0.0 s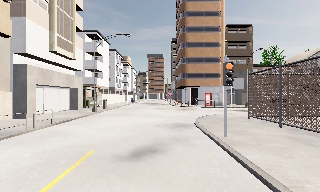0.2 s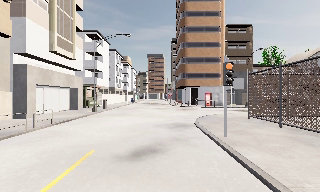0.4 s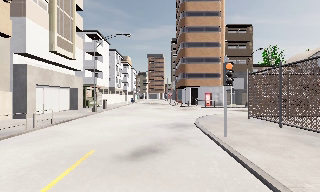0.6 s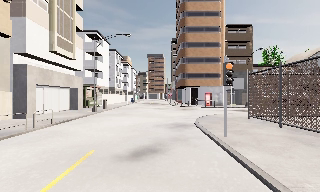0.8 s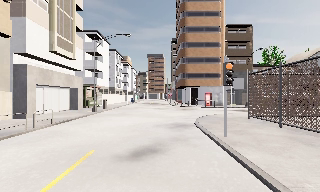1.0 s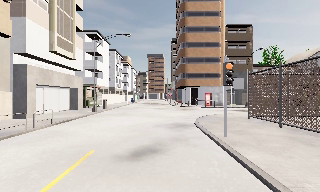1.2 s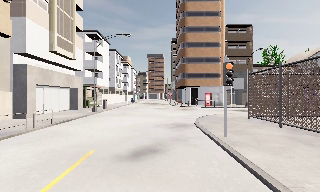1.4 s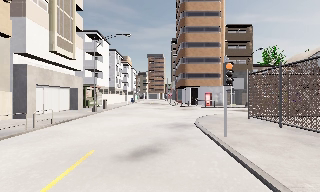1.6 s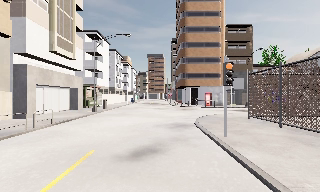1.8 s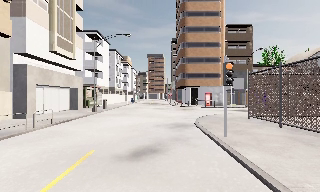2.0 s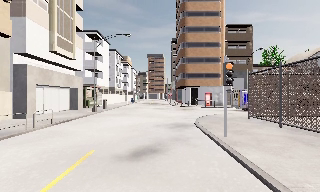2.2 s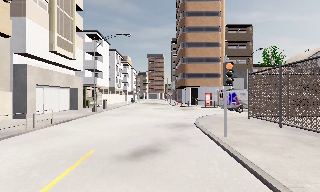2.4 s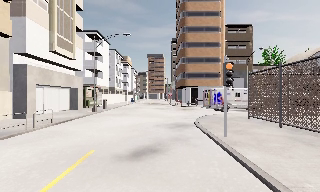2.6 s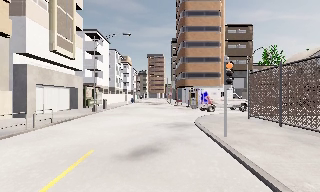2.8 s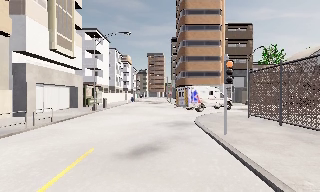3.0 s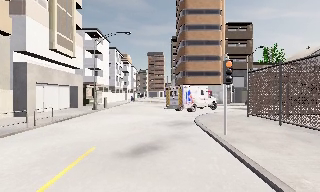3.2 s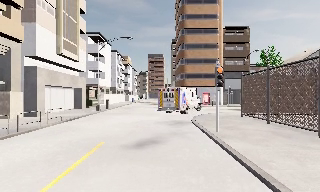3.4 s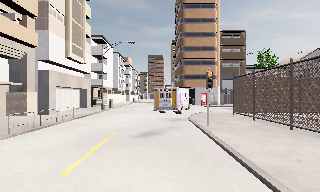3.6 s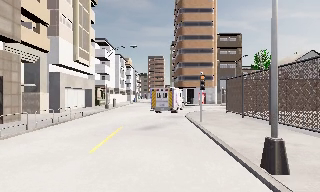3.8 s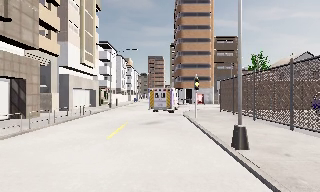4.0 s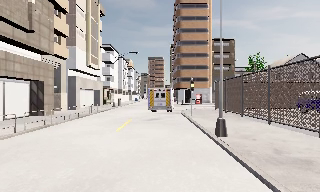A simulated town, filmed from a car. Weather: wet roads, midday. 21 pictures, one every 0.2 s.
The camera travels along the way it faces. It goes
backward.
0.0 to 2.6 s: The camera keeps its place and its aim.
2.6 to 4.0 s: The camera travels backward, about 7 m, so what stands in front gets smaller. It gains speed.
The film runs backward here.
